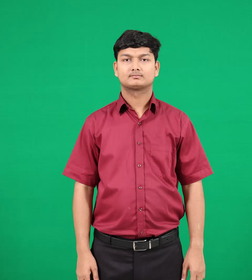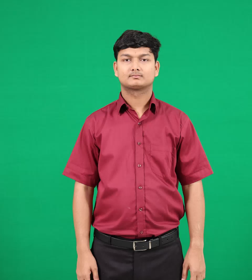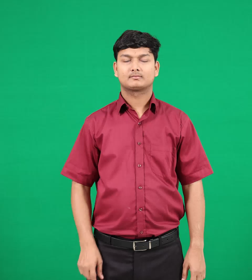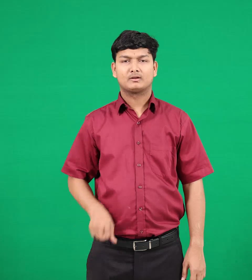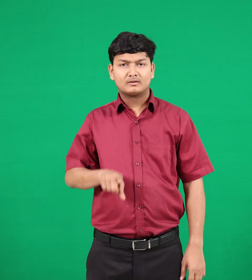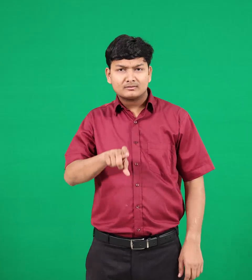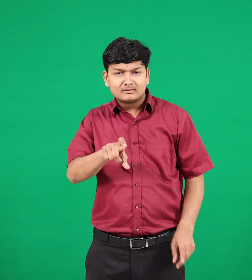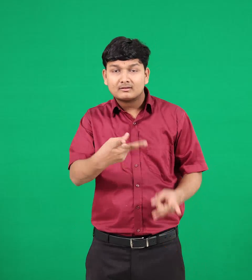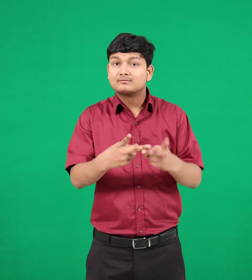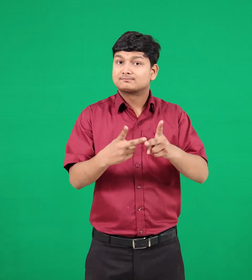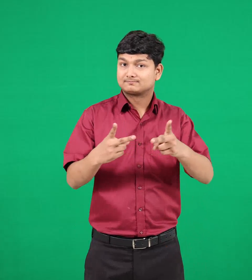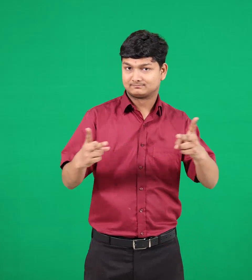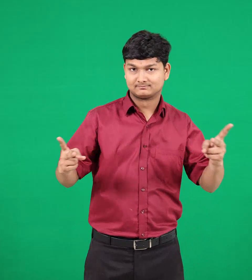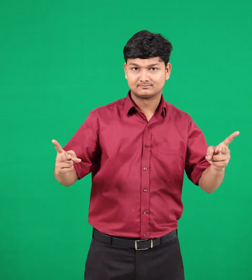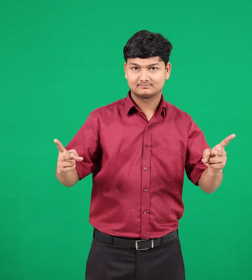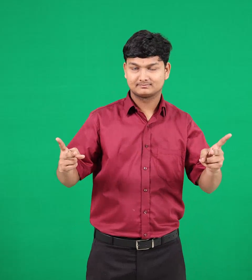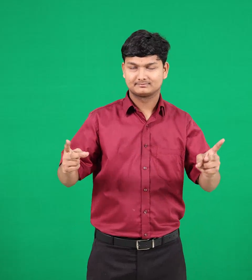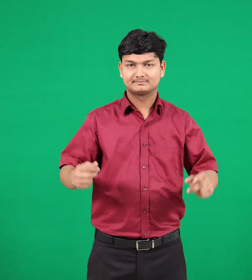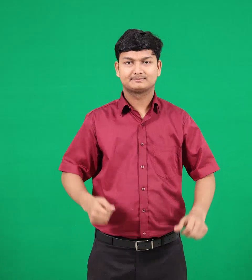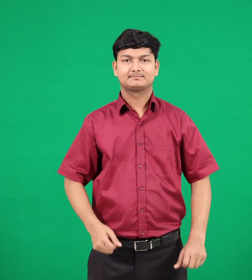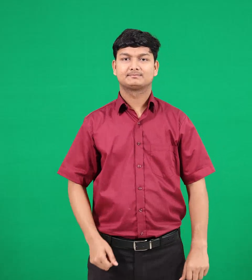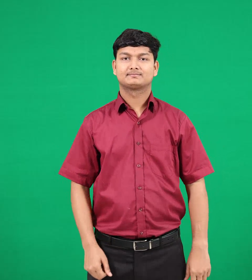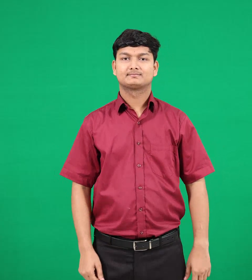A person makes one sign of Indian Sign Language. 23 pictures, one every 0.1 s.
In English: insect
